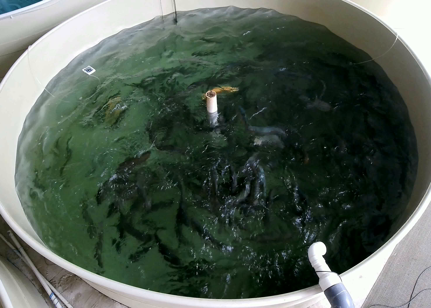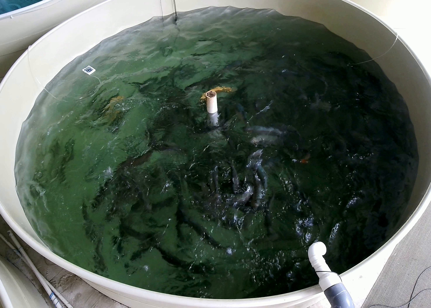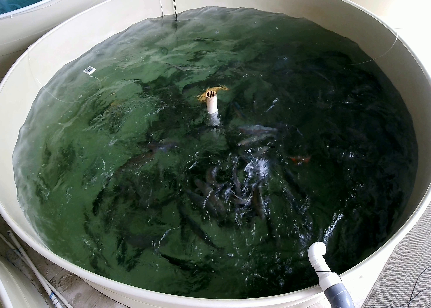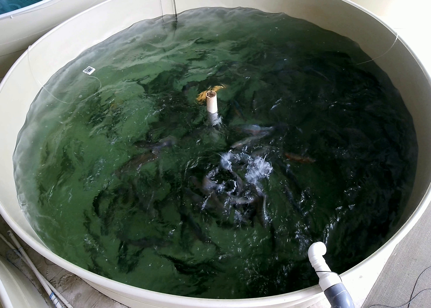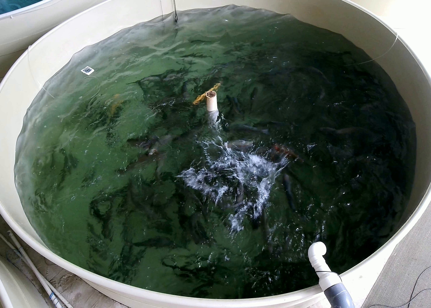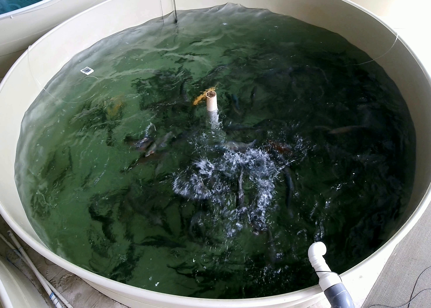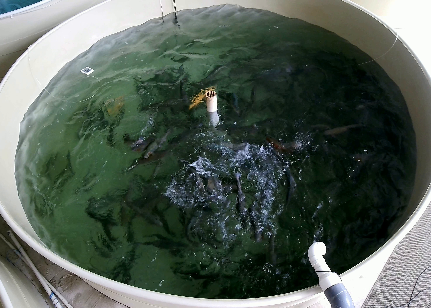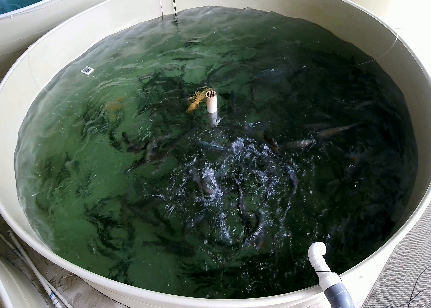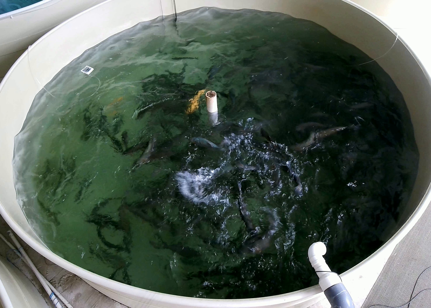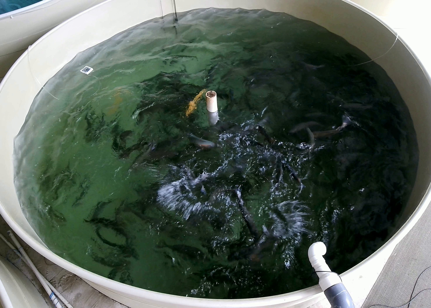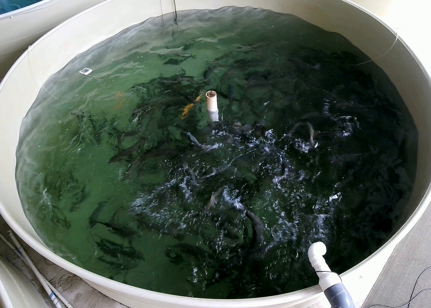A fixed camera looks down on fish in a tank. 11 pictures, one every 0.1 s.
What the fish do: Strong feeding.
